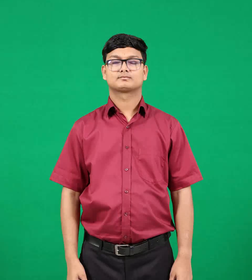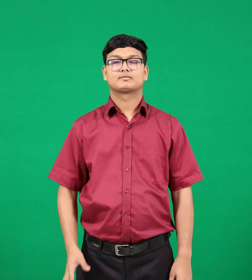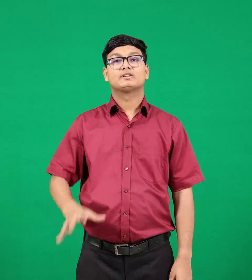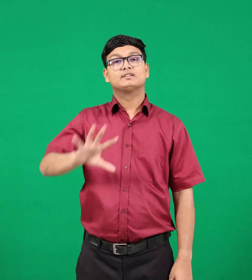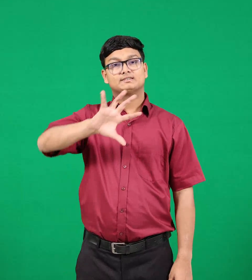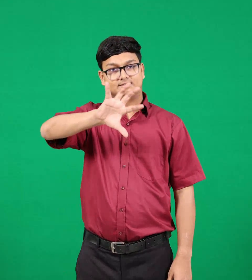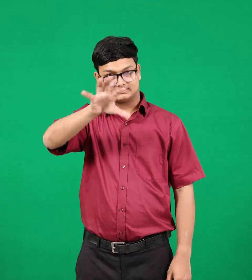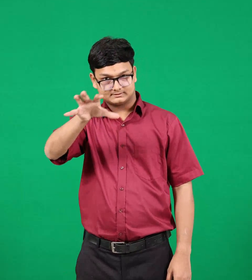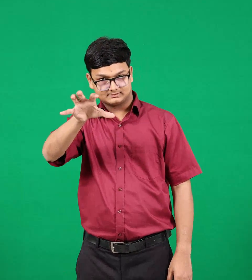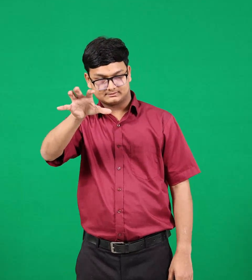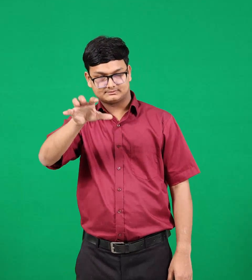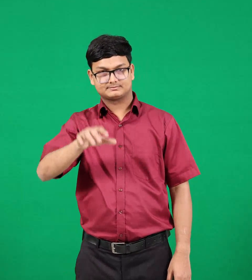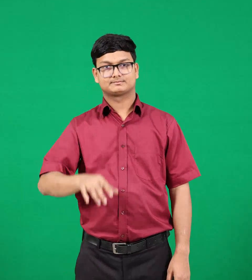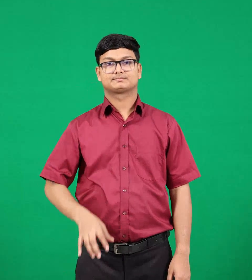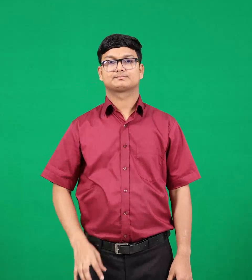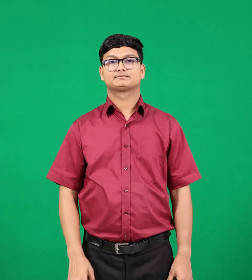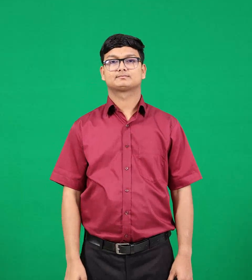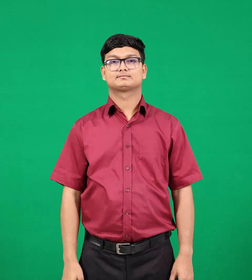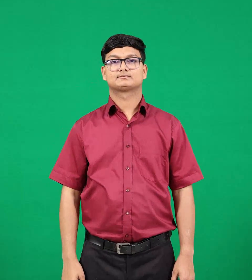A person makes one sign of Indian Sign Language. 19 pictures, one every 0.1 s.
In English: country
